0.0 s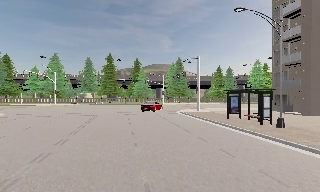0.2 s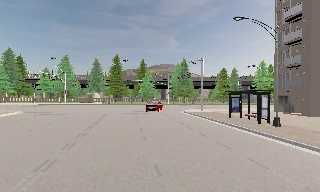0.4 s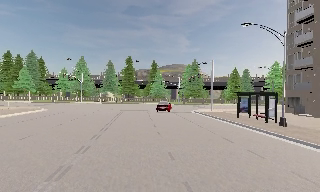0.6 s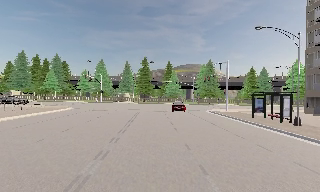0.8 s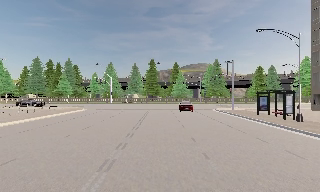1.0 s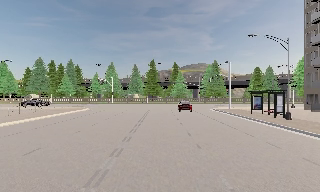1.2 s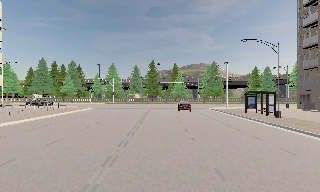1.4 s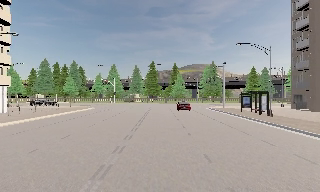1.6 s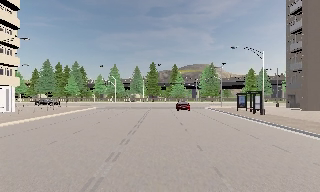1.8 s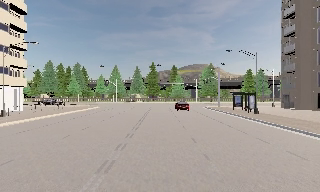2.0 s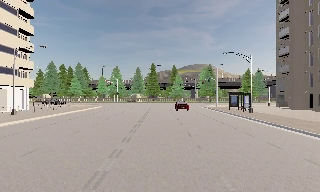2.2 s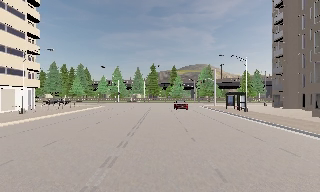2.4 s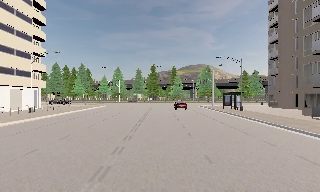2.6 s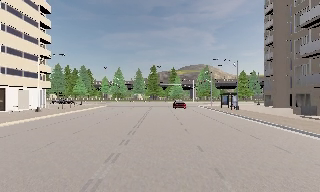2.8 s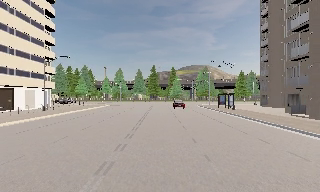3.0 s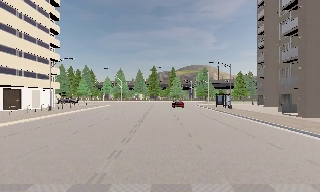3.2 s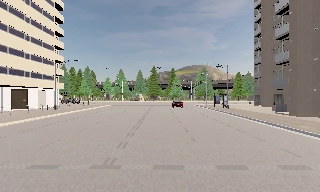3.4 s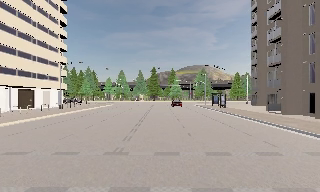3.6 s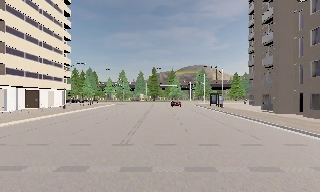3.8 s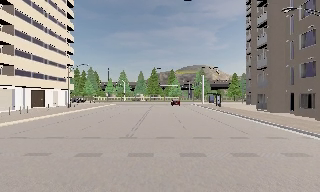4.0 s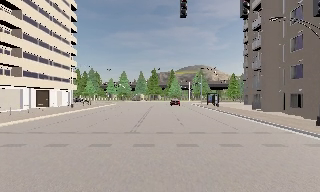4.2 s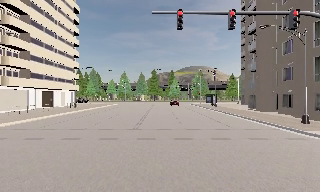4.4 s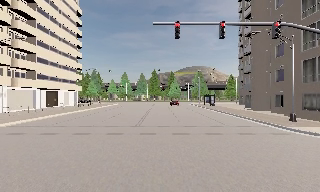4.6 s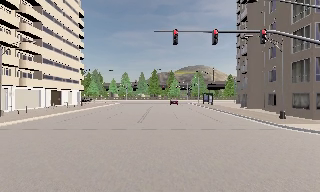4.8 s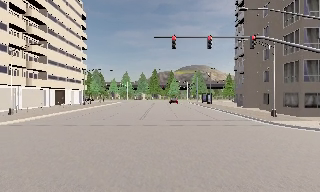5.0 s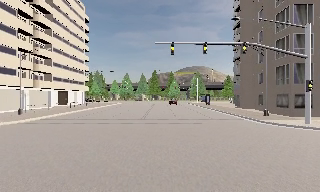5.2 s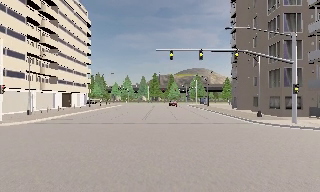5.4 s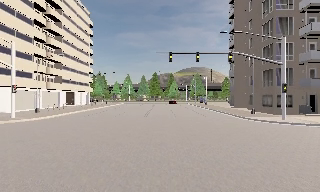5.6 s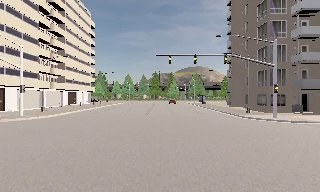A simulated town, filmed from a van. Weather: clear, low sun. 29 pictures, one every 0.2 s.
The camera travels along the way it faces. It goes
backward.
0.0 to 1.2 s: The scene slides to the right, as the camera pans about 15 degrees to its left. It travels backward, about 7 m, so what stands in front gets smaller.
1.2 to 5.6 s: The camera travels backward, about 25 m, so what stands in front gets smaller.
The film runs backward here.
